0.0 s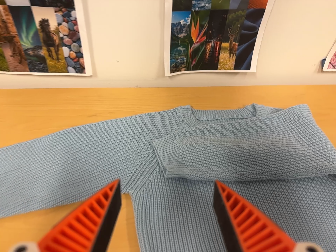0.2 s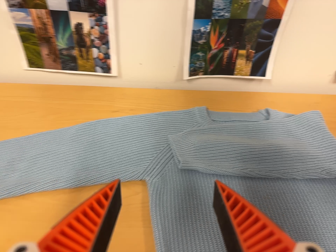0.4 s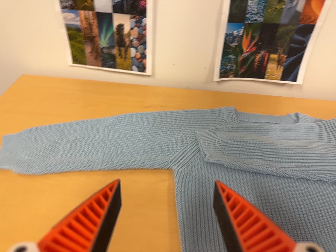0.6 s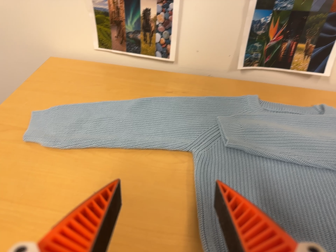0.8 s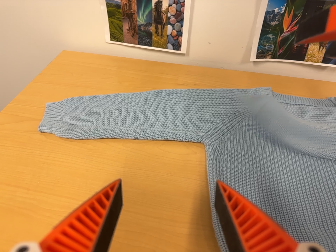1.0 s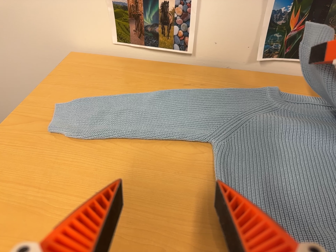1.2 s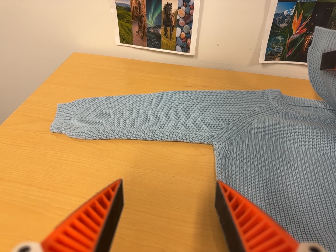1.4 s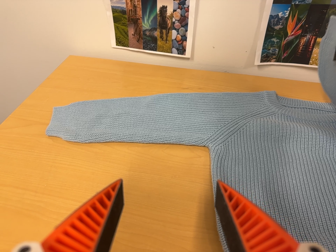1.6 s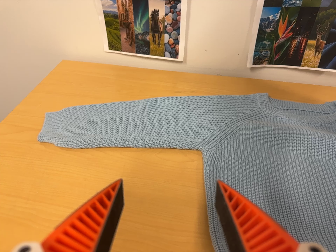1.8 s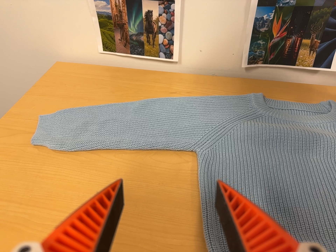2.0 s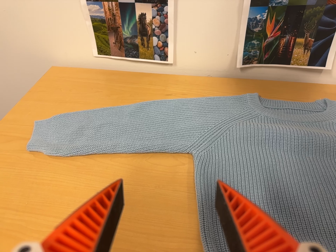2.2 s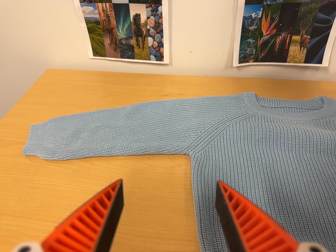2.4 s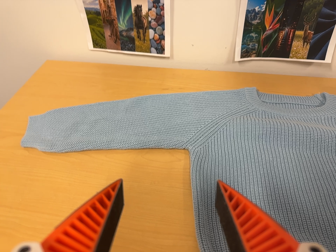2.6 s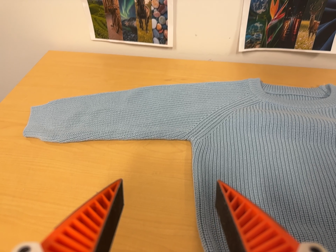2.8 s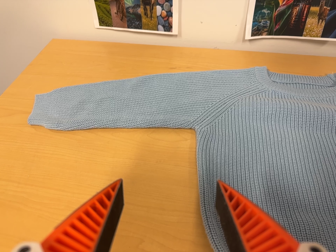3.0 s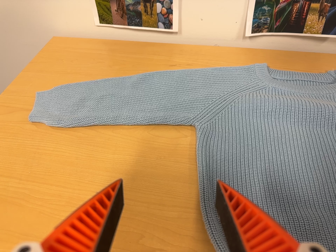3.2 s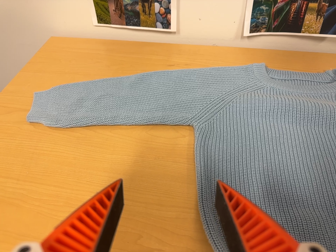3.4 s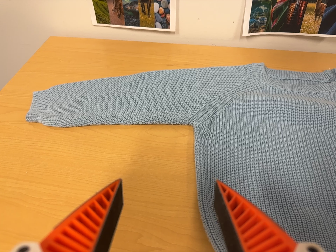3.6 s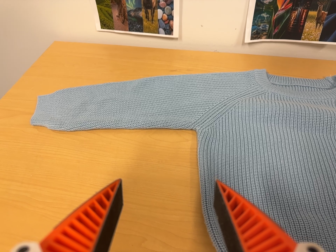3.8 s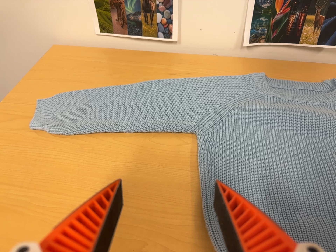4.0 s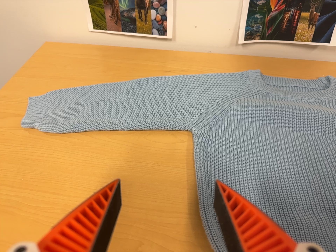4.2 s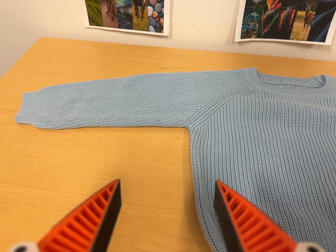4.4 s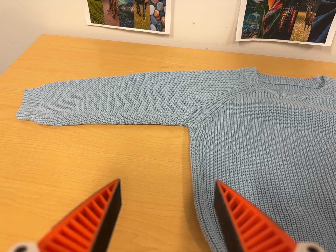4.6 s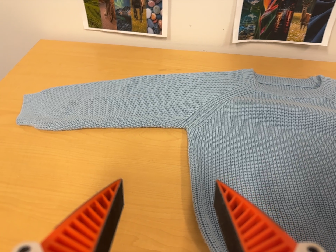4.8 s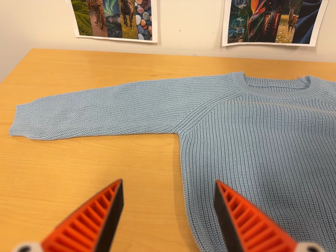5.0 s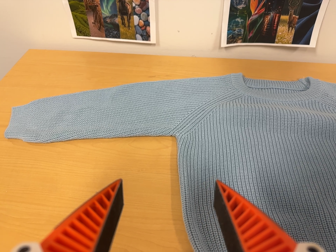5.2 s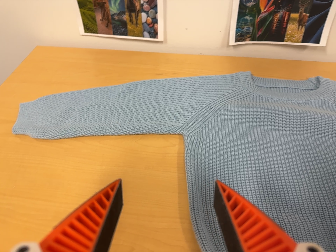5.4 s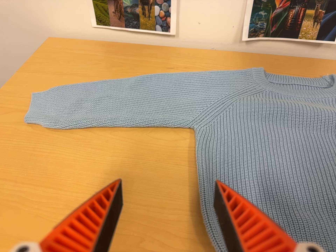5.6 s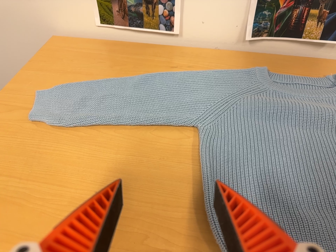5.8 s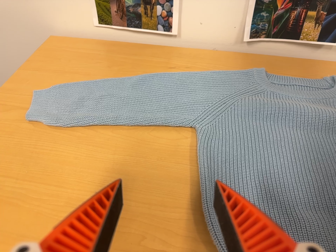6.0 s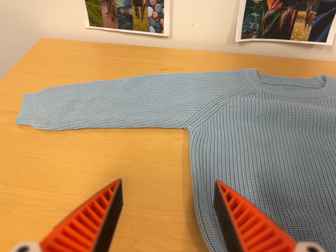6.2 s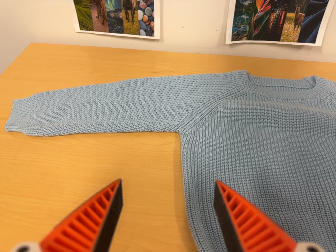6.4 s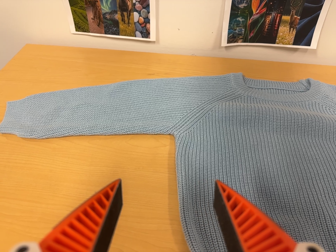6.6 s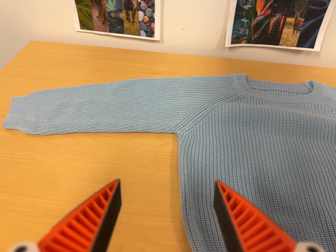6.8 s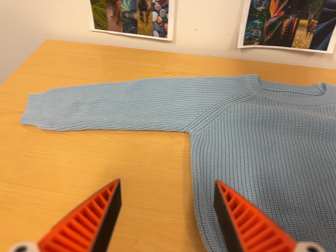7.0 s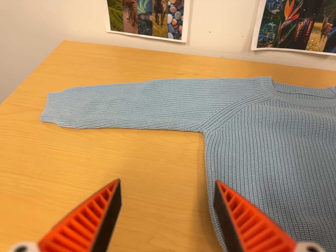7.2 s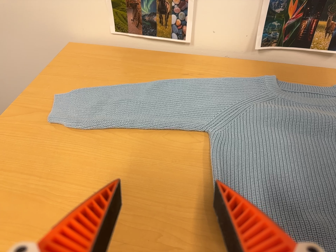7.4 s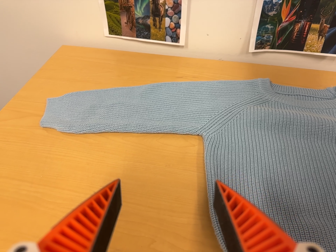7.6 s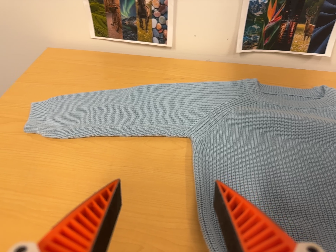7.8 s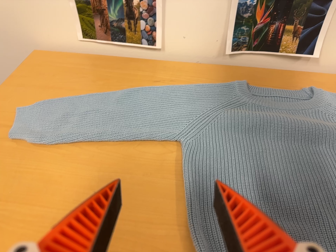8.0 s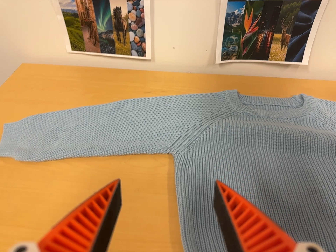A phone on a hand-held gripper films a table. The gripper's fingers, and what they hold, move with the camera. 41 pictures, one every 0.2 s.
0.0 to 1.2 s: The scene slides to the right, as the camera pans about 15 degrees to its left. It travels toward the bottom of its view and backward, about 12 cm, so close, fixed things drift upward. It rolls about its line of sight by about 10 degrees, and the scene rotates clockwise.
1.2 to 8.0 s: The camera shifts only a little, or ends up much as it began.
The film runs backward here.
